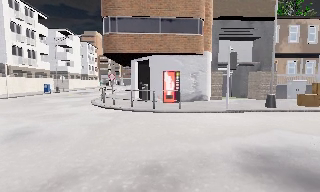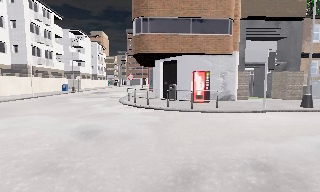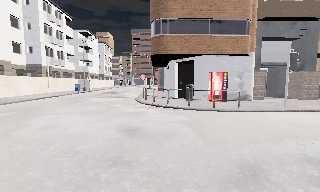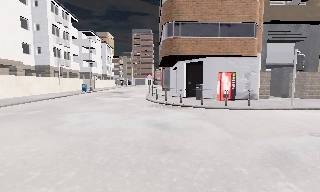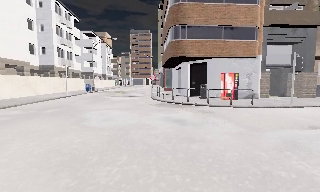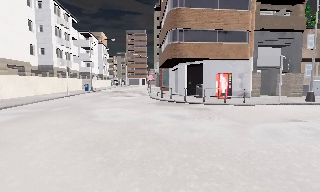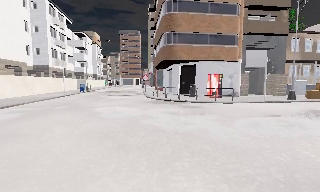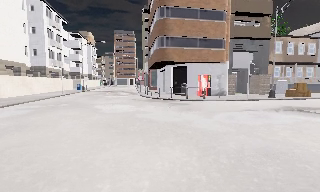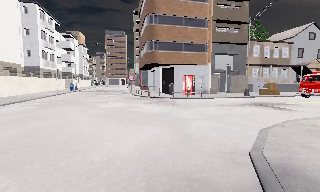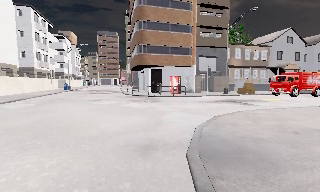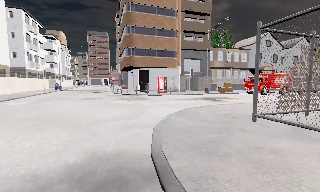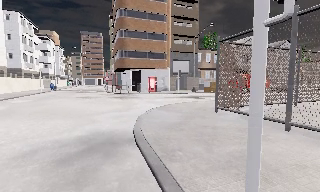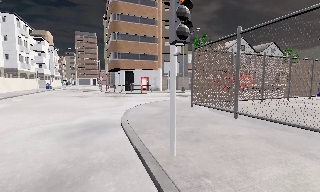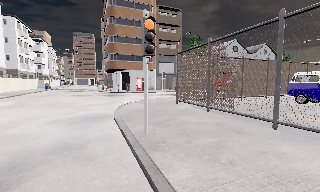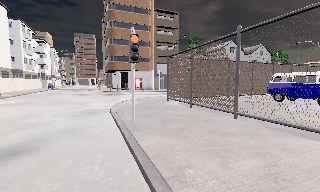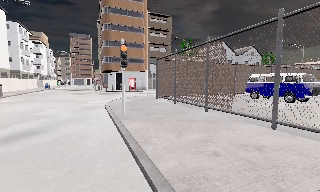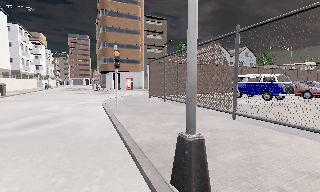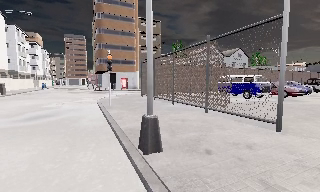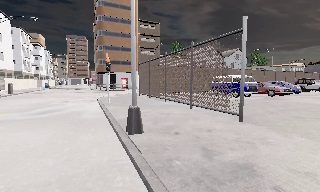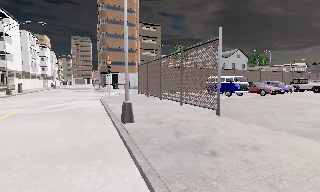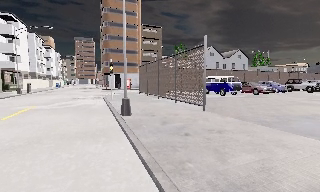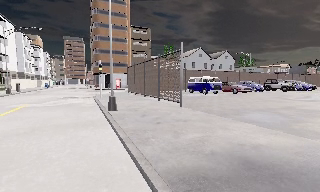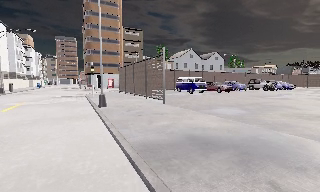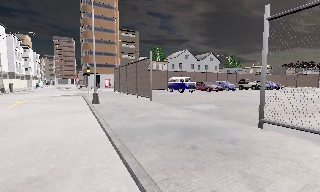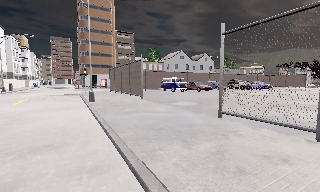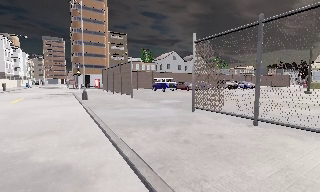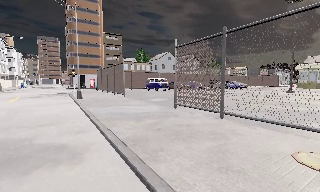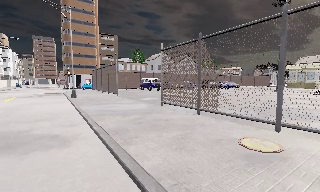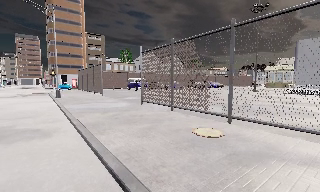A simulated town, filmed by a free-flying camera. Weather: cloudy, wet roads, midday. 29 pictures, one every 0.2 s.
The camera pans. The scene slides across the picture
to the left.
The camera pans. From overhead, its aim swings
clockwise.
0.0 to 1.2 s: The camera travels to its left and backward, about 6 m, so close, fixed things drift to the right. It loses speed.
1.2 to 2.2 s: The scene slides to the left, as the camera pans about 15 degrees to its right. It travels backward, about 8 m, so what stands in front gets smaller.
2.2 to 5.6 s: The camera pans to its right, which is clockwise from overhead, by about 15 degrees. It travels backward and to its right, about 20 m, so what stands in front gets smaller.
The film runs backward here.
